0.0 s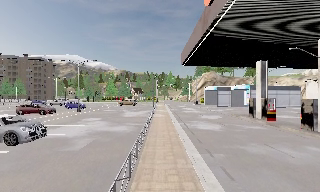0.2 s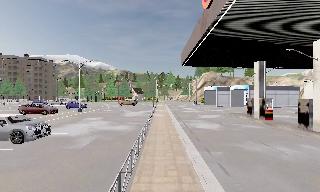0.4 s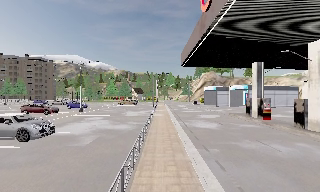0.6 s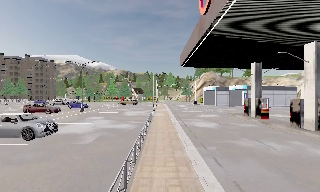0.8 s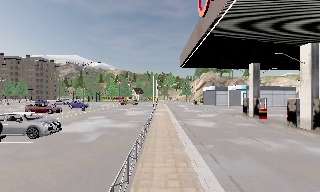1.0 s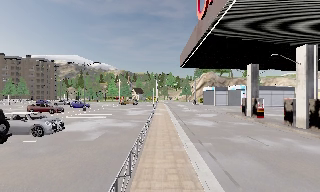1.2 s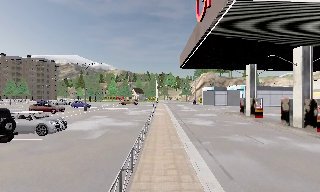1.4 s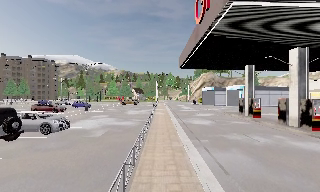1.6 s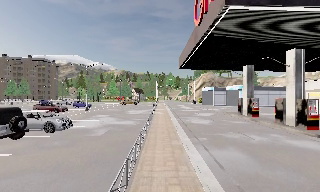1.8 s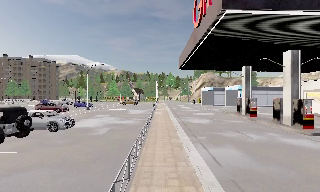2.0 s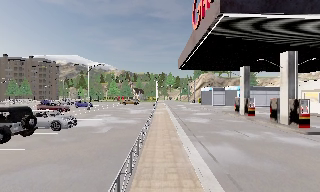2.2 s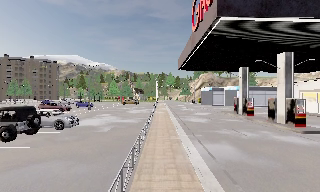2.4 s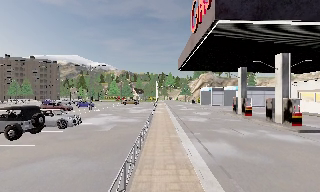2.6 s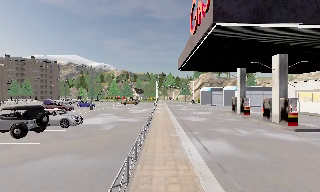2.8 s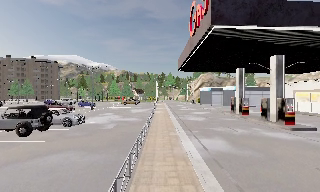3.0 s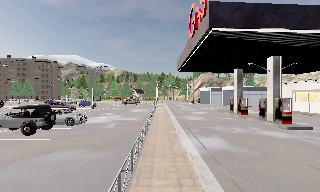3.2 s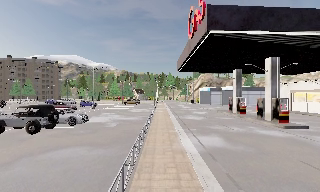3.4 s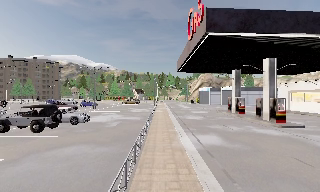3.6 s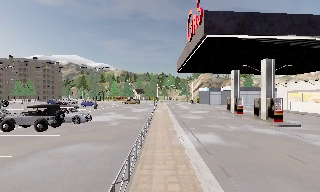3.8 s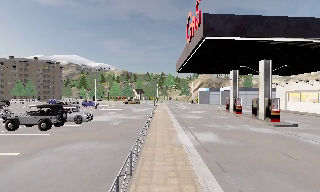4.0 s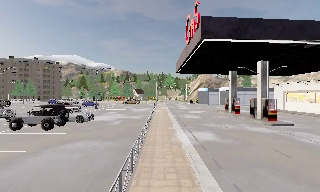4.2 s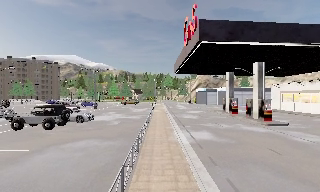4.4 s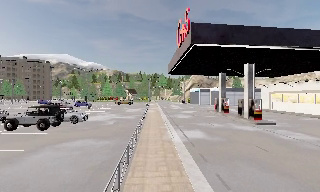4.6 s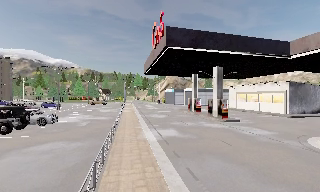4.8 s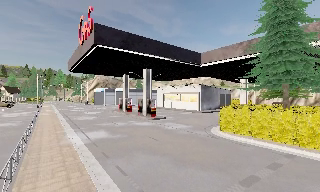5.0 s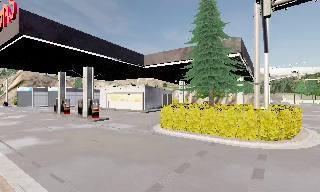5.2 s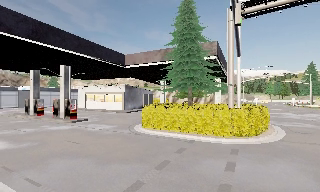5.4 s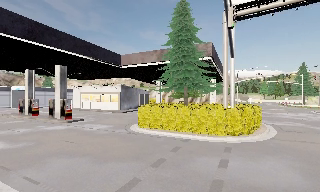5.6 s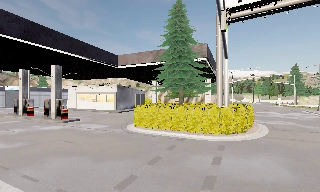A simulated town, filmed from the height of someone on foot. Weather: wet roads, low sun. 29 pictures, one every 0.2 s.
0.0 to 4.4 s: The camera travels backward, about 8 m, so what stands in front gets smaller.
4.4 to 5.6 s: The camera swings to its right by about 60 degrees, and the scene slides to the left. It travels backward, about 1.5 m.
The film runs backward here.
